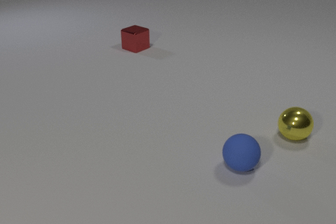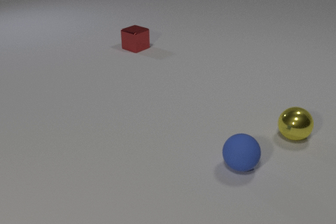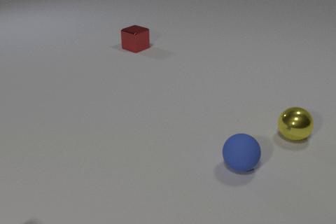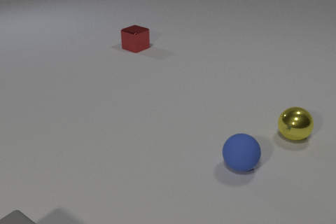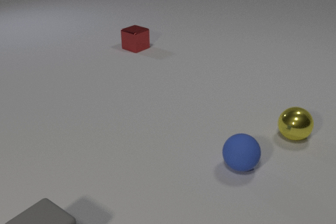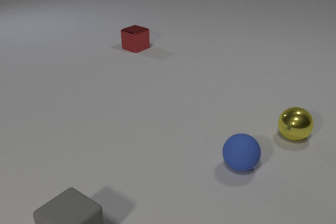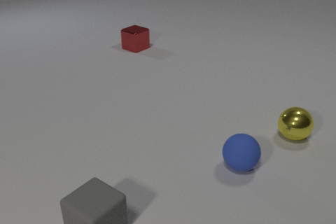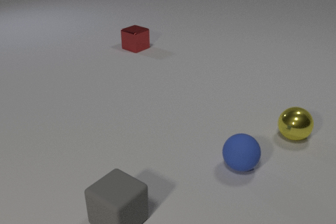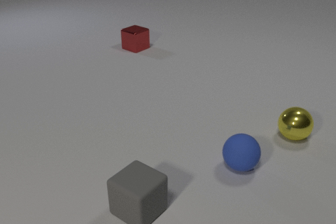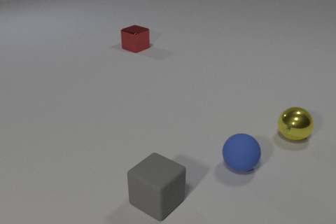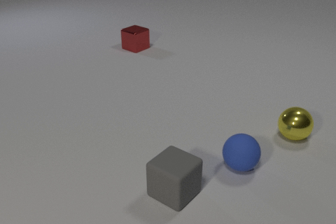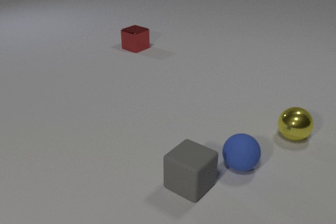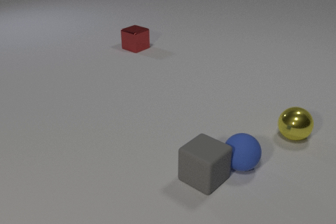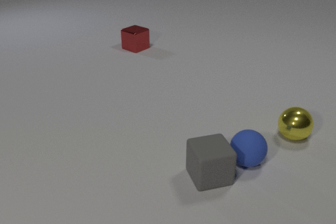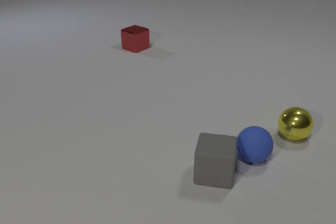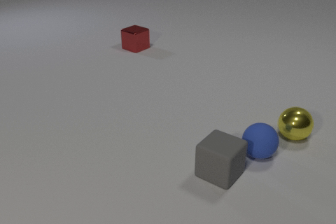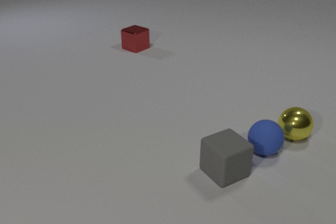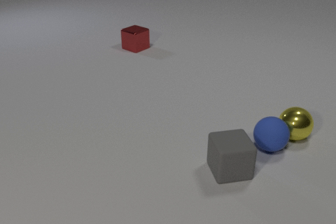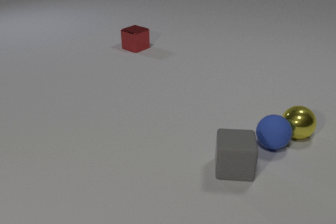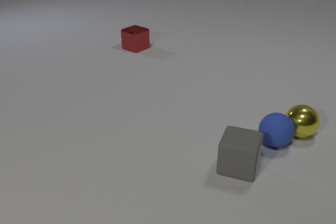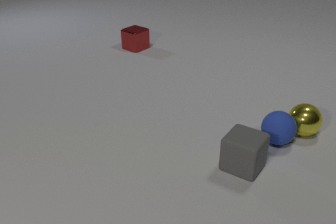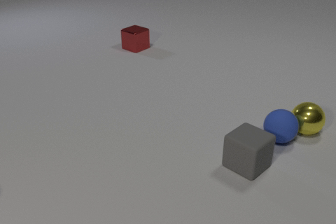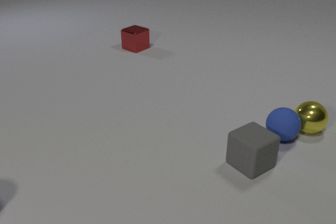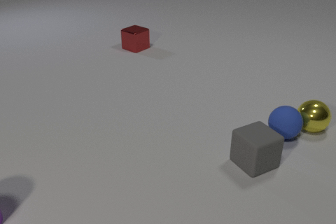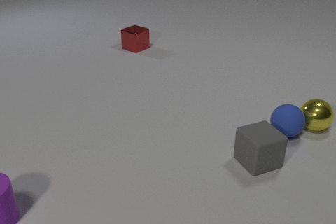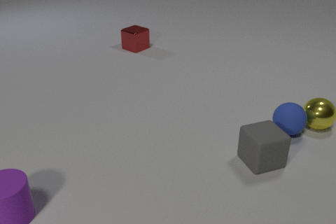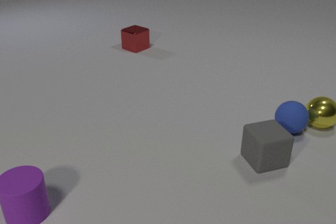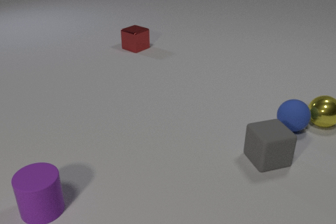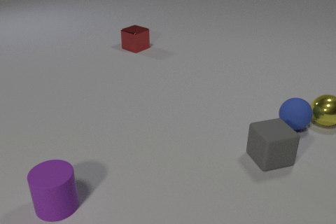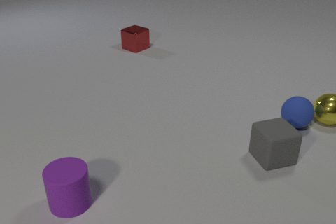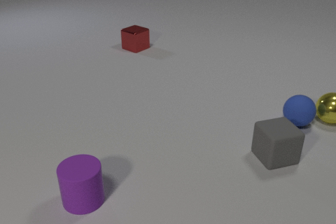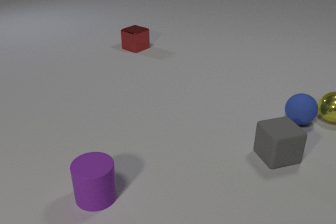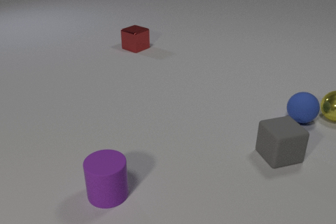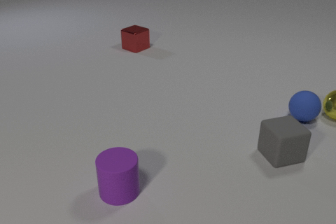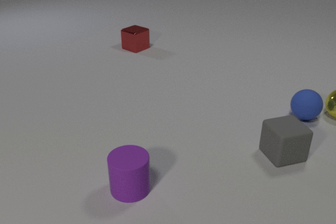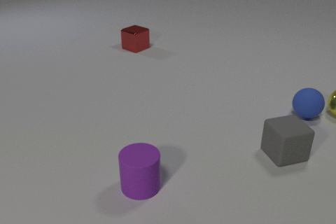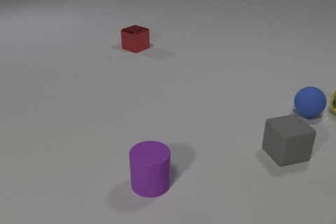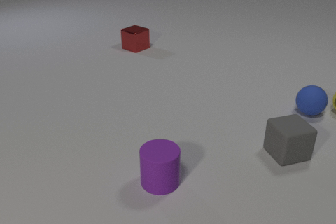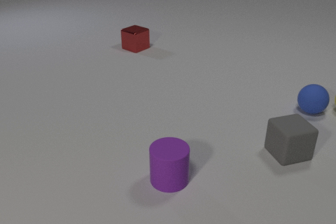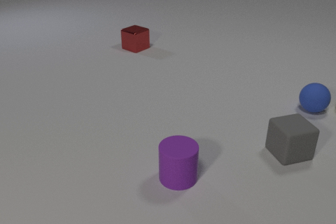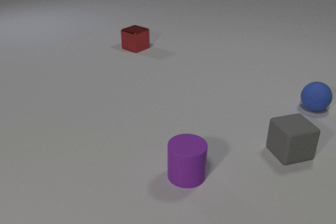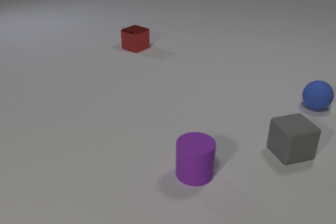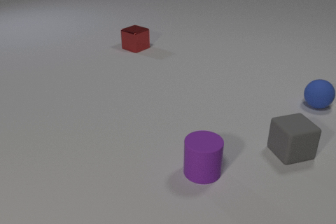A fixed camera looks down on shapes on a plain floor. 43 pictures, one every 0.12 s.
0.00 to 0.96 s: The gray rubber cube comes in at the bottom edge, slides to the right.
0.96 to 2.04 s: The gray rubber cube slides to the right and away from the camera, spins clockwise seen from above by about 135 degrees, its near face sliding to the left. The blue rubber sphere rolls away from the camera and to the right. The gray rubber cube and the blue rubber sphere collide. The blue rubber sphere and the yellow metal sphere collide.
2.04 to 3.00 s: The gray rubber cube slides to the right and away from the camera, spins clockwise seen from above by about 75 degrees, its near face sliding to the left. The blue rubber sphere rolls away from the camera and to the right. The yellow metal sphere rolls away from the camera and to the right. The purple rubber cylinder comes in at the left edge, slides to the right.
3.00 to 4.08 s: The gray rubber cube slides to the right and away from the camera. The blue rubber sphere rolls away from the camera and to the right. The yellow metal sphere rolls away from the camera and to the right. The purple rubber cylinder slides to the right.
4.08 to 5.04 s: The gray rubber cube slides to the right. The blue rubber sphere rolls away from the camera. The yellow metal sphere rolls away from the camera and to the right, leaves at the right edge. The purple rubber cylinder slides to the right.
What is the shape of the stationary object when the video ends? cube.
How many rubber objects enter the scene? 2.
What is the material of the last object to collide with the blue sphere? metal.
